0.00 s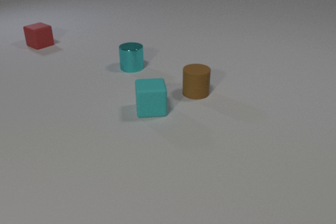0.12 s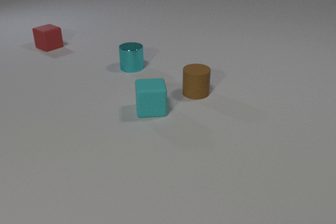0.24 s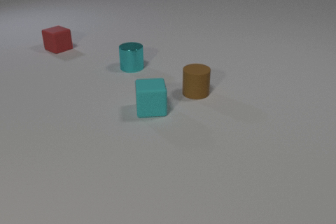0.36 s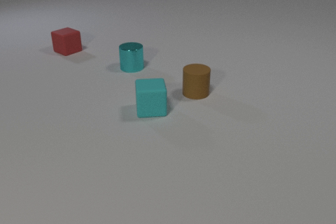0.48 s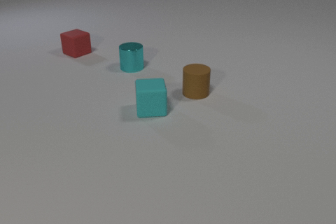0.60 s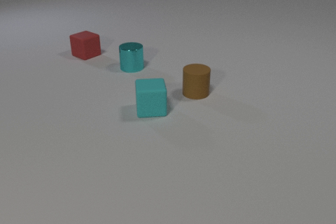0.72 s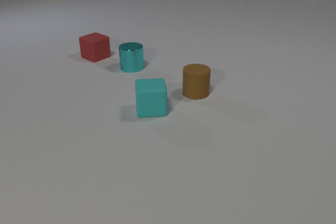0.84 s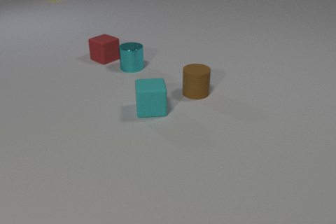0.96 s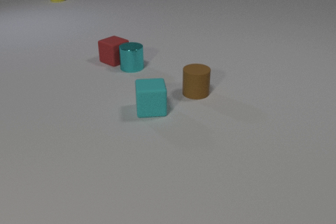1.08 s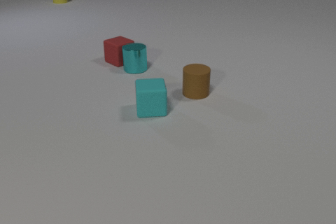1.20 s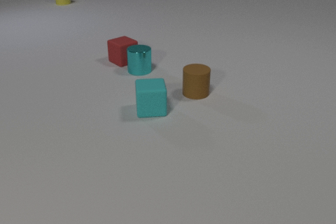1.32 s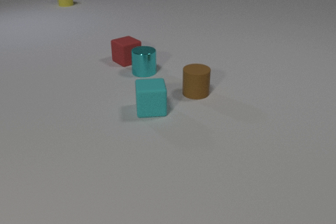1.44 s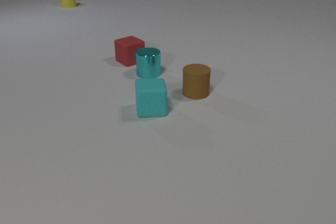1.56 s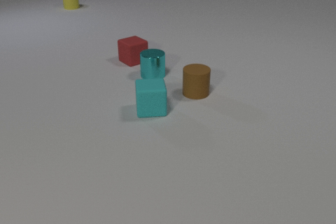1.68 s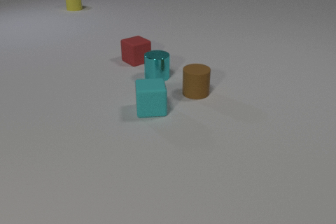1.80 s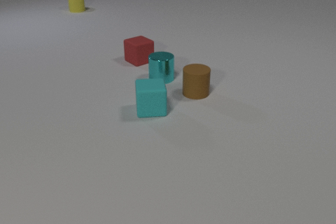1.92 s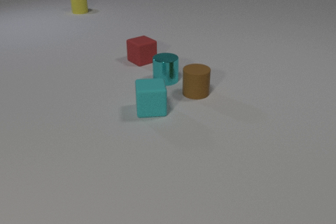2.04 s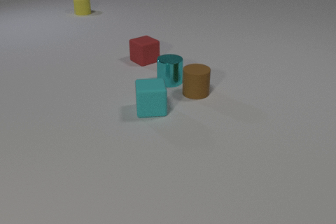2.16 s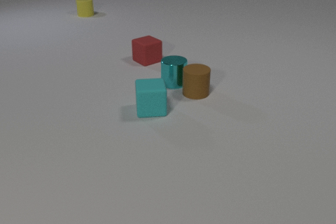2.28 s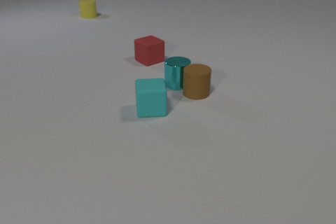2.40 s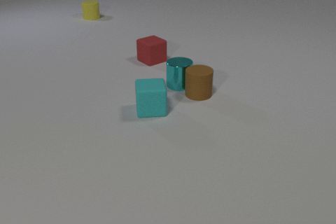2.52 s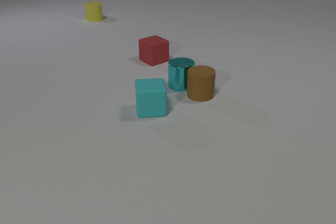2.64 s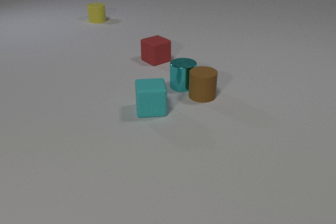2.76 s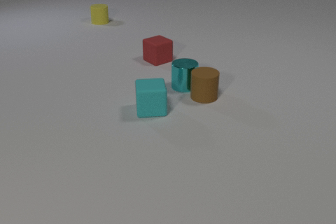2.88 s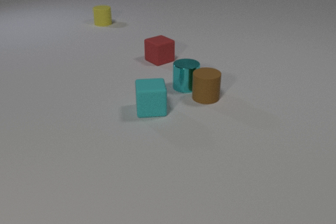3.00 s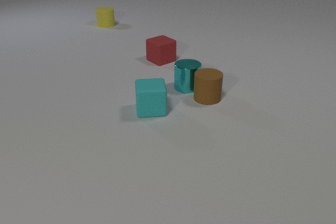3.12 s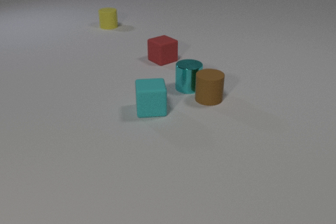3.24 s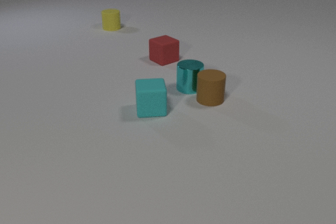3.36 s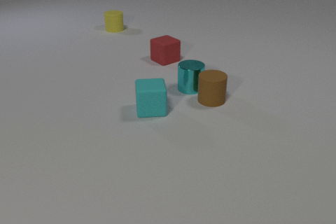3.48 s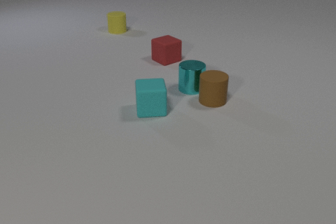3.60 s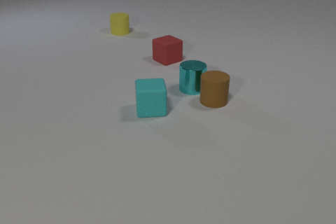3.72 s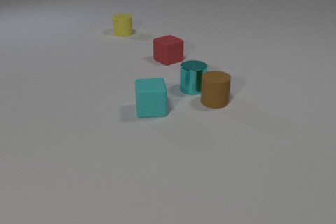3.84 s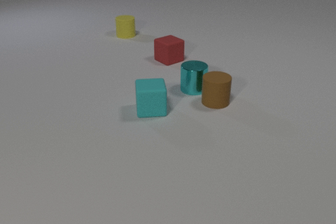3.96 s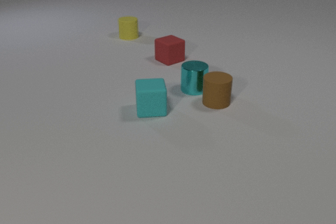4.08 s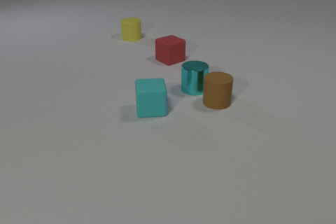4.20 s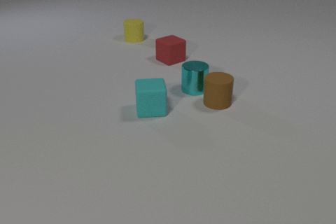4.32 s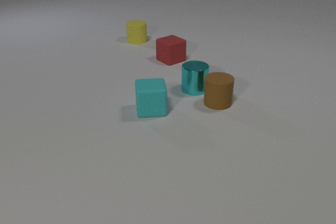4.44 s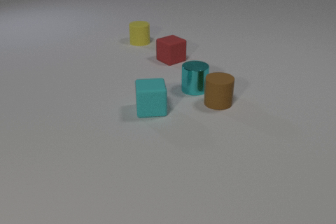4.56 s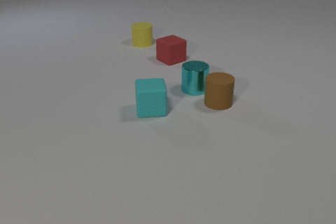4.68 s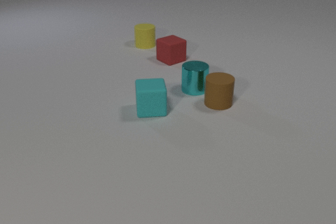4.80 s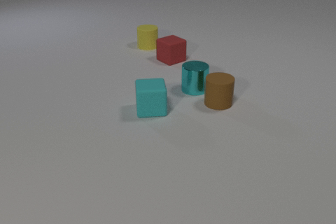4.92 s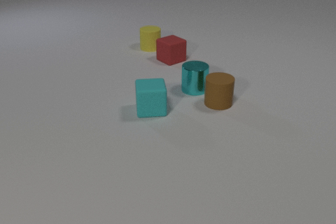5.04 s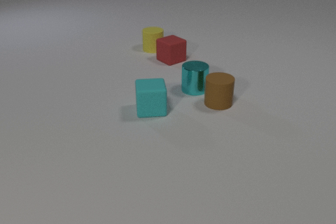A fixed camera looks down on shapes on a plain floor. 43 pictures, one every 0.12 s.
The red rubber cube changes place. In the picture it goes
to the right.
The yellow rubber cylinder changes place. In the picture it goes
toward the camera.
0.00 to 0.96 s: The red rubber cube slides to the right and toward the camera. The yellow rubber cylinder comes in at the top edge, slides toward the camera.
0.96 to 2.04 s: The red rubber cube slides to the right. The cyan metal cylinder slides to the right and toward the camera. The yellow rubber cylinder slides toward the camera and to the right. The red rubber cube and the cyan metal cylinder collide.
2.04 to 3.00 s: The red rubber cube slides to the right. The cyan metal cylinder slides to the right and toward the camera. The brown rubber cylinder slides to the right and toward the camera. The yellow rubber cylinder slides toward the camera and to the right. The cyan metal cylinder and the brown rubber cylinder collide.
3.00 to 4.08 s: The red rubber cube slides to the right. The cyan metal cylinder slides to the right. The brown rubber cylinder slides to the right and toward the camera. The yellow rubber cylinder slides toward the camera and to the right.
4.08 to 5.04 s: The yellow rubber cylinder slides toward the camera and to the right.
What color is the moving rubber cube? red.
What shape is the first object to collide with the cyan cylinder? cube.
Are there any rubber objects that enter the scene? yes.
